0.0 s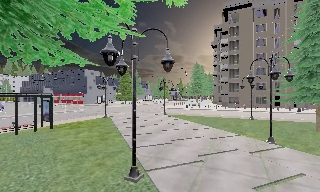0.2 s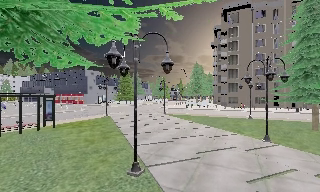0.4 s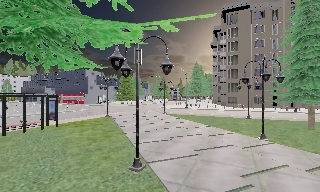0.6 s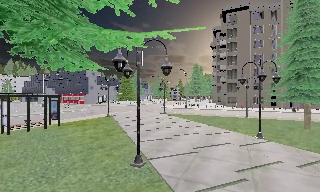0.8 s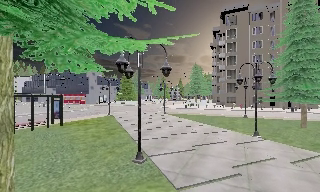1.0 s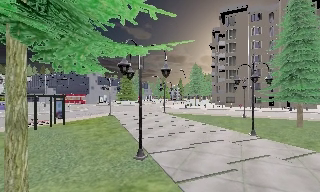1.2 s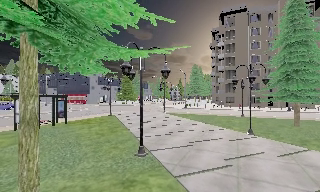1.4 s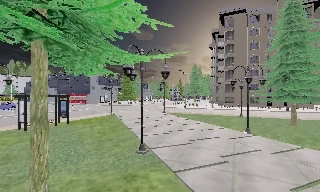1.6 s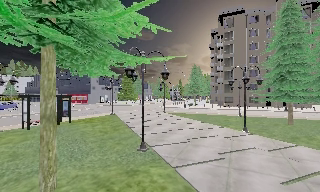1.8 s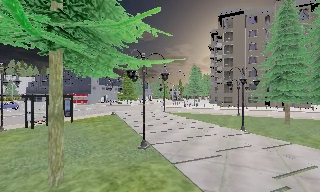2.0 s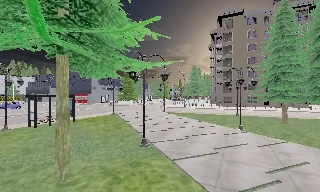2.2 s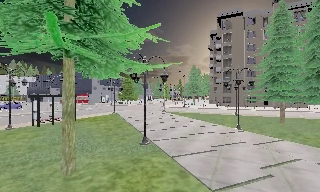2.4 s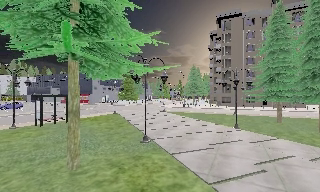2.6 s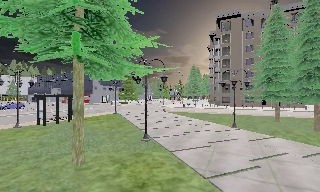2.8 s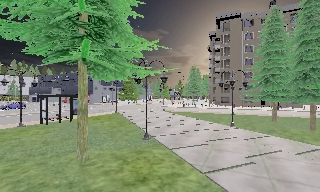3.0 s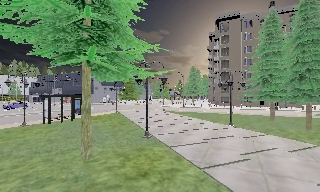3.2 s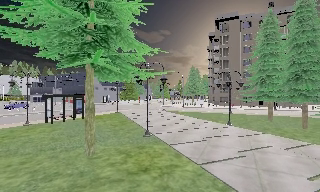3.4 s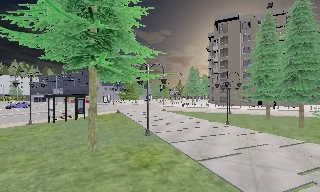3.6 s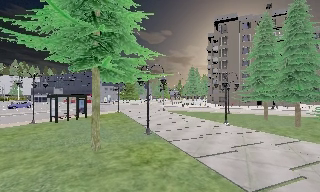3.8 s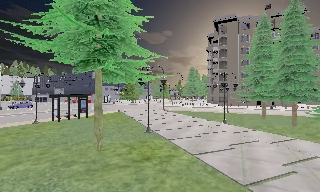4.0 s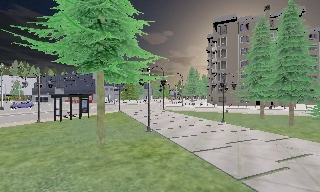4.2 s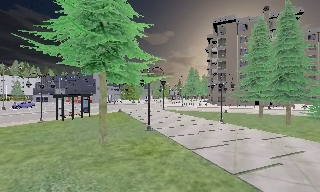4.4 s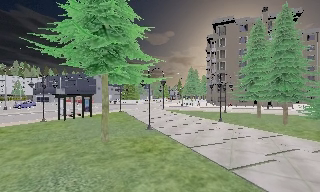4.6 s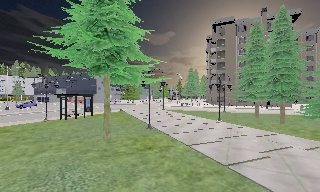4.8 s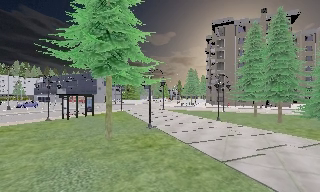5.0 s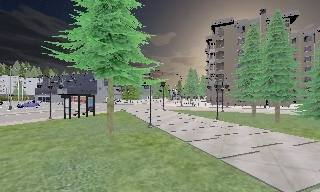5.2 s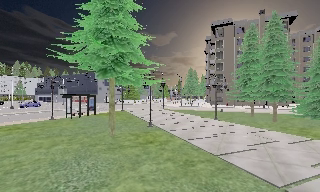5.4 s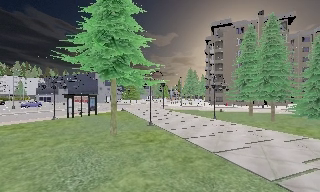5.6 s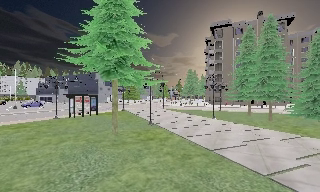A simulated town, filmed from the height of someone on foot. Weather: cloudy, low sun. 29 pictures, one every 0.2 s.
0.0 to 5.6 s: The camera travels backward, about 9 m, so what stands in front gets smaller.
The film runs backward here.
